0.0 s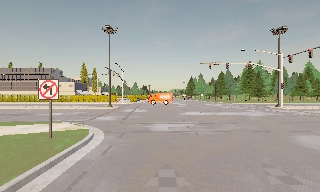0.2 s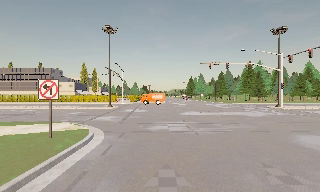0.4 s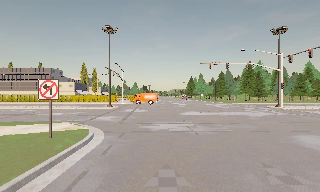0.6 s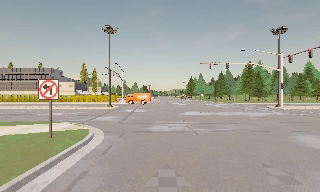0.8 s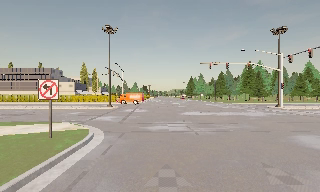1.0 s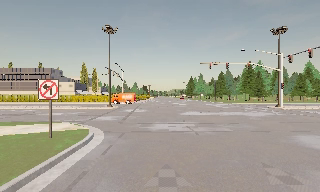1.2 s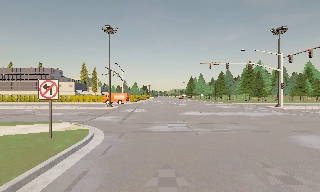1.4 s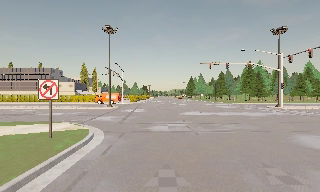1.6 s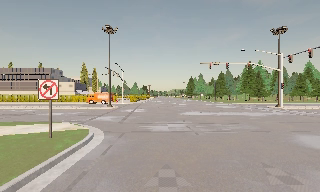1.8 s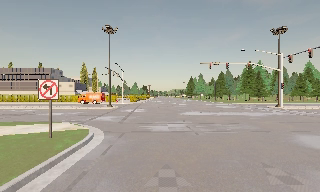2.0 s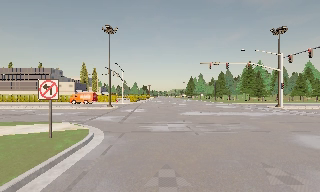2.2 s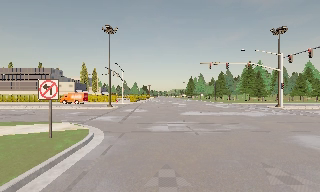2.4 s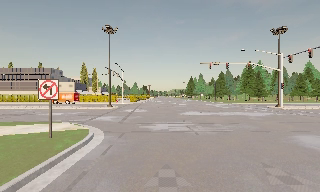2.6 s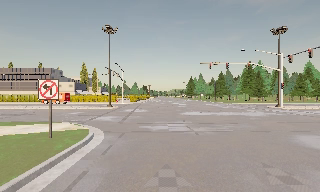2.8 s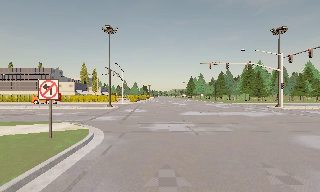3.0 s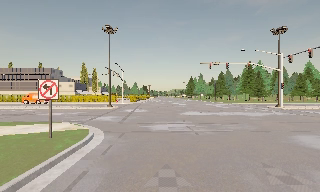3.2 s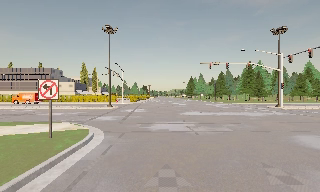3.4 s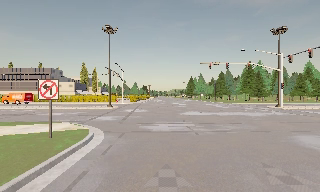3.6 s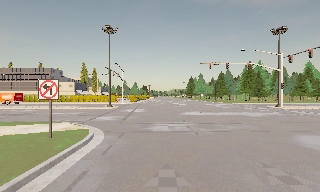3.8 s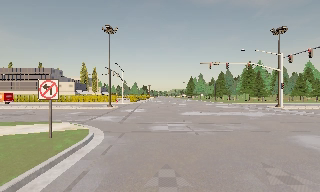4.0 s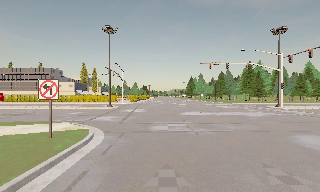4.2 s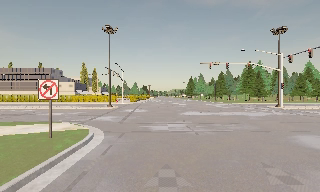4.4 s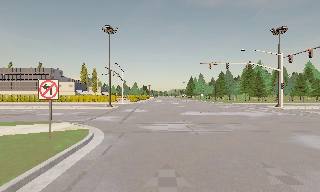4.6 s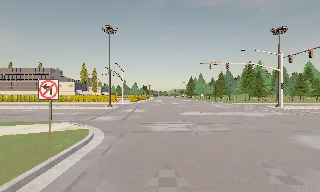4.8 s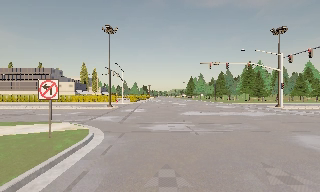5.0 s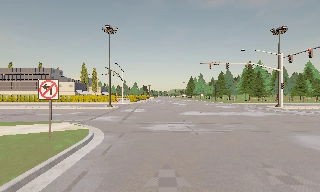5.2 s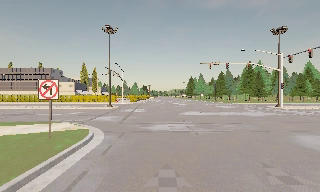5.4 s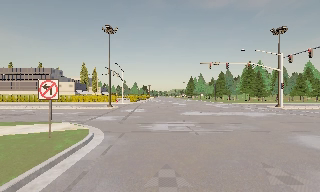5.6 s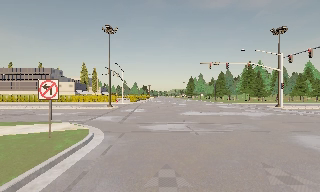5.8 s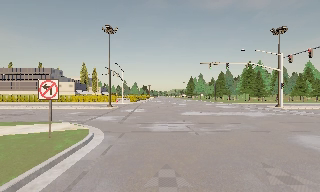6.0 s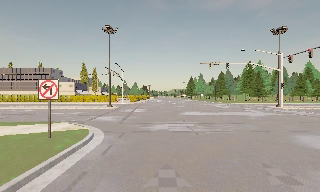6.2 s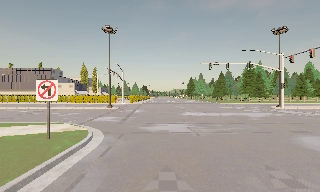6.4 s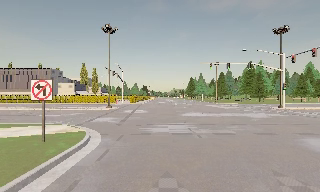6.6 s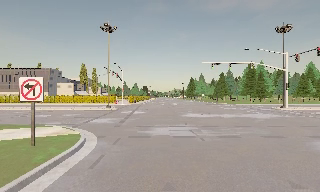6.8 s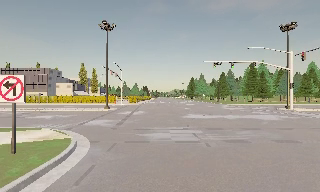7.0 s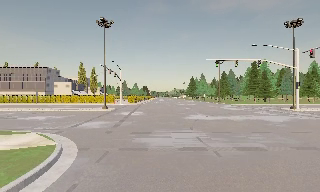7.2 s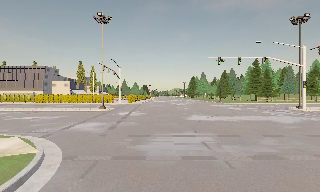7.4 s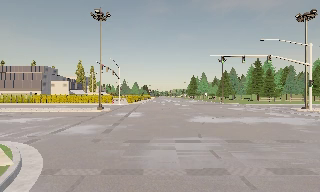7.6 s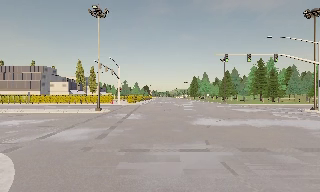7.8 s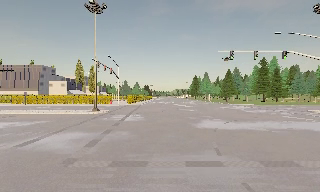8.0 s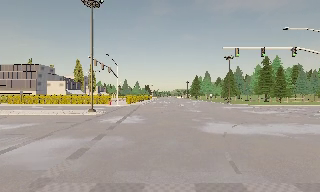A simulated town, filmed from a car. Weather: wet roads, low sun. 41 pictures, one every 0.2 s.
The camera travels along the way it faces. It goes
forward.
0.0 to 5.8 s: The camera keeps its place and its aim.
5.8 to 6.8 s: The camera travels forward, about 1.5 m, so what stands in front looms larger. It gains speed.
6.8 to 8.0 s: The camera travels forward, about 6 m, so what stands in front looms larger.
The film runs forward here.
